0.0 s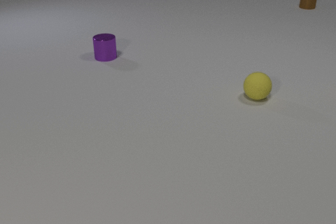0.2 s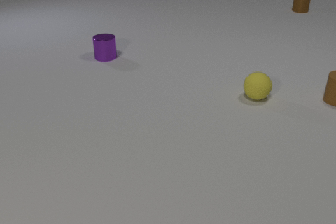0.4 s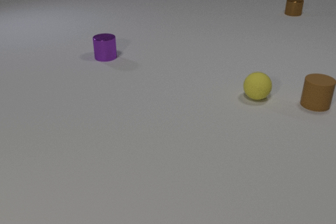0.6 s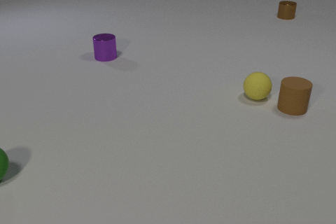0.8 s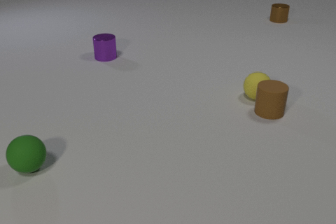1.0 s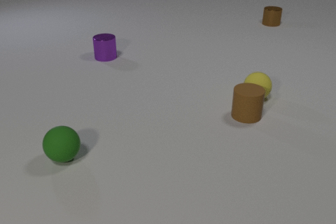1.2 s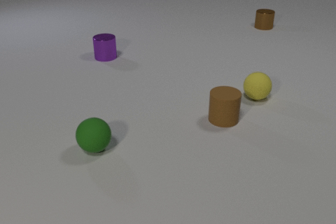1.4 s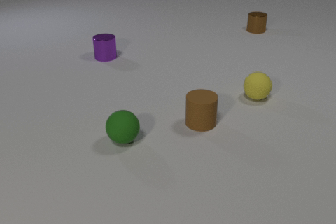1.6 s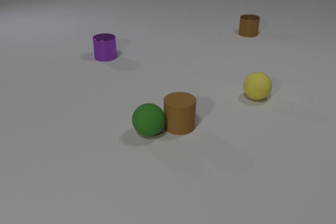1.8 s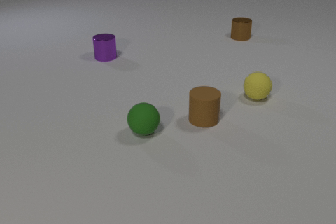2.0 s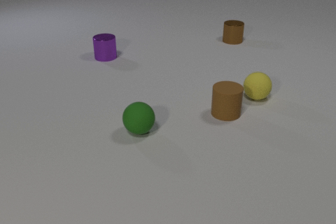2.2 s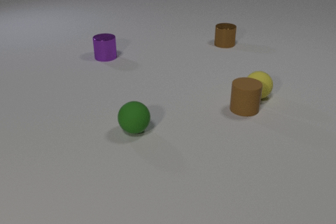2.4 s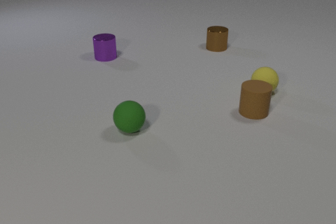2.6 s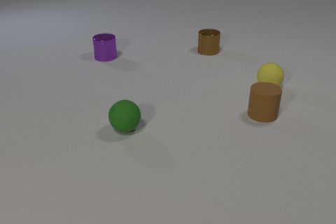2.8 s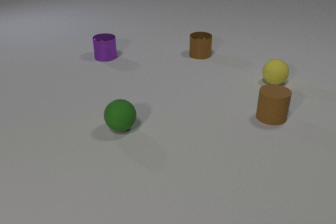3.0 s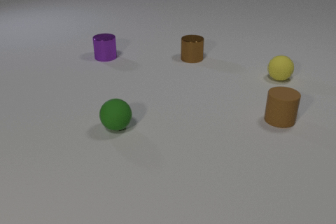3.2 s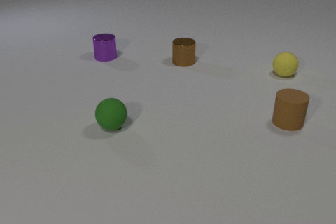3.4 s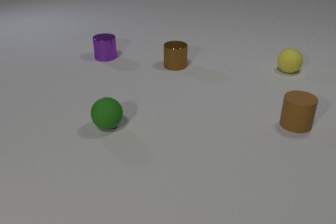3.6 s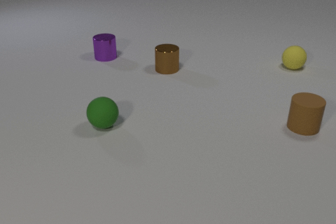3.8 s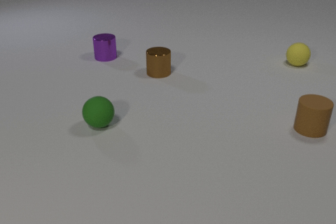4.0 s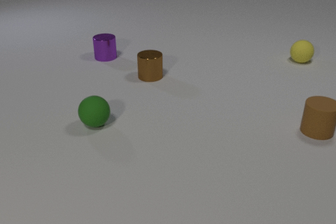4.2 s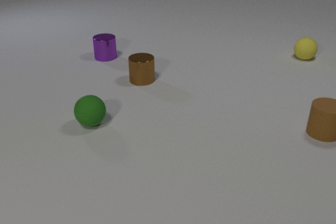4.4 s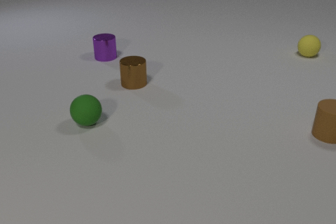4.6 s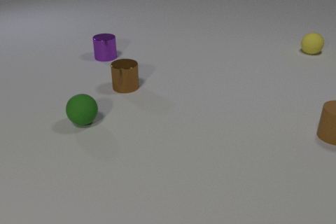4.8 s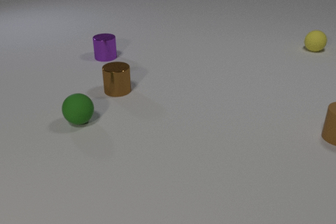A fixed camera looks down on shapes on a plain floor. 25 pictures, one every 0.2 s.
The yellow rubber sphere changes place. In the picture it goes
away from the camera.
The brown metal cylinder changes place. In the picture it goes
toward the camera.
0.0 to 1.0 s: The brown rubber cylinder comes in at the right edge, slides to the left and toward the camera. The green rubber sphere comes in at the left edge, rolls to the right. The brown metal cylinder slides toward the camera and to the left.
1.0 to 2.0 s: The brown rubber cylinder slides to the left. The green rubber sphere rolls to the right and away from the camera. The brown metal cylinder slides toward the camera and to the left. The brown rubber cylinder and the green rubber sphere collide.
2.0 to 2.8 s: The brown rubber cylinder slides to the right. The green rubber sphere rolls to the left. The yellow rubber sphere rolls away from the camera and to the right. The brown metal cylinder slides toward the camera and to the left. The brown rubber cylinder and the yellow rubber sphere collide.
2.8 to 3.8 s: The brown rubber cylinder slides to the right. The green rubber sphere rolls to the left and away from the camera. The yellow rubber sphere rolls away from the camera. The brown metal cylinder slides toward the camera and to the left.
3.8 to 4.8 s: The brown rubber cylinder slides to the right. The green rubber sphere rolls to the left and away from the camera. The yellow rubber sphere rolls away from the camera. The brown metal cylinder slides to the left and toward the camera.
How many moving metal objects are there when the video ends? 1.
Are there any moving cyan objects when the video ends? no.
Are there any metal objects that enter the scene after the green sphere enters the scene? no.
